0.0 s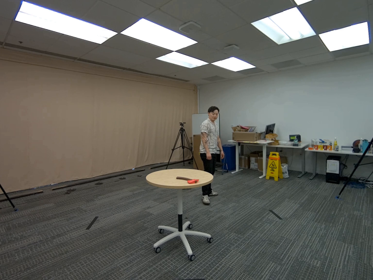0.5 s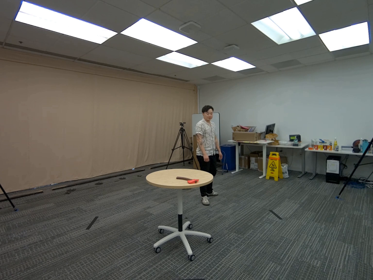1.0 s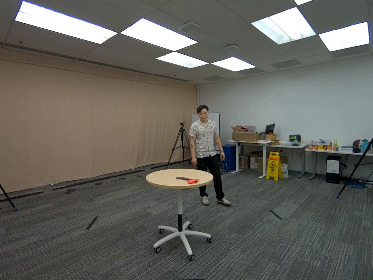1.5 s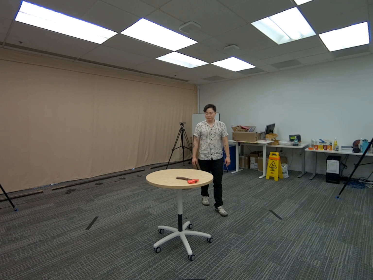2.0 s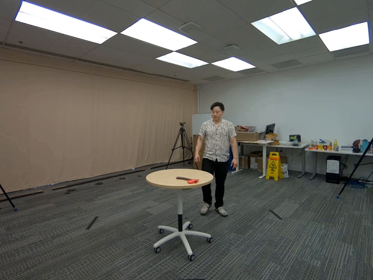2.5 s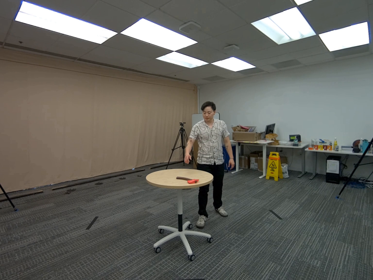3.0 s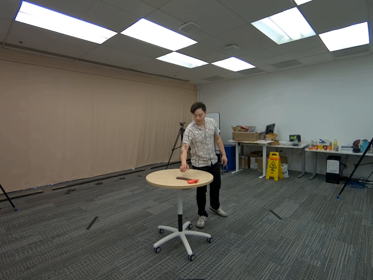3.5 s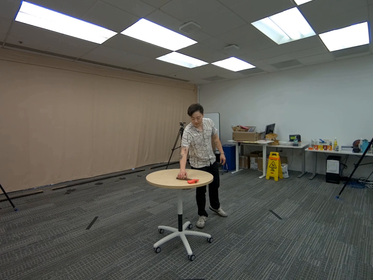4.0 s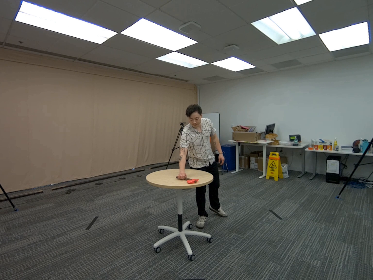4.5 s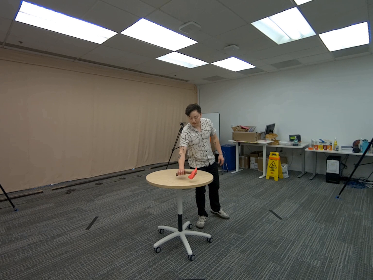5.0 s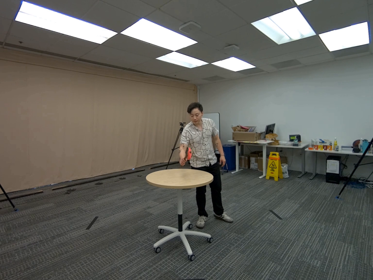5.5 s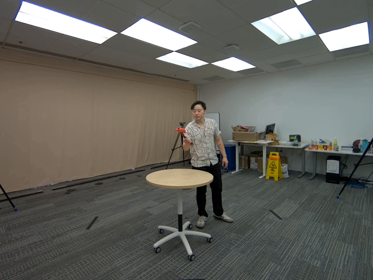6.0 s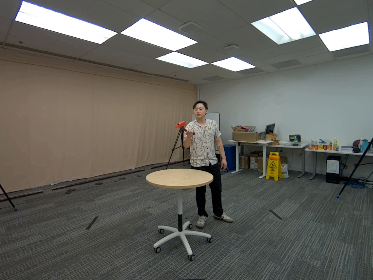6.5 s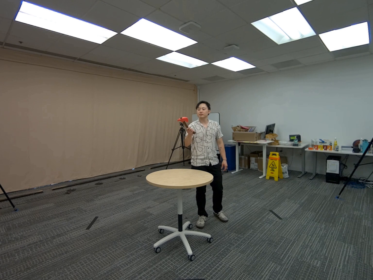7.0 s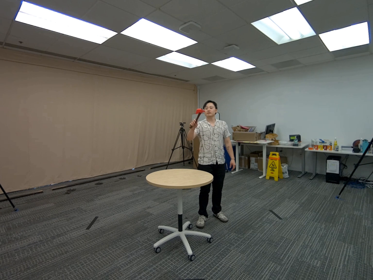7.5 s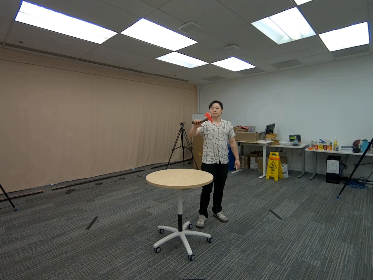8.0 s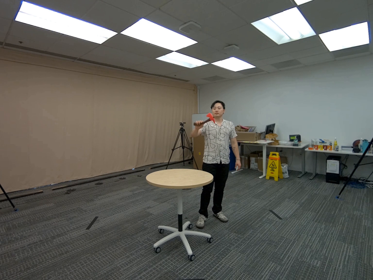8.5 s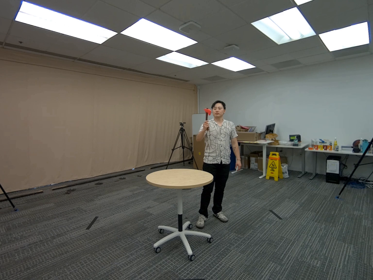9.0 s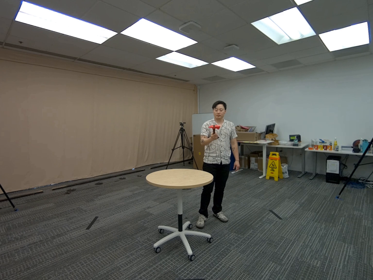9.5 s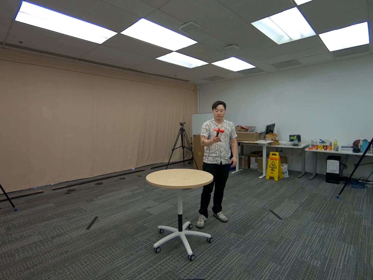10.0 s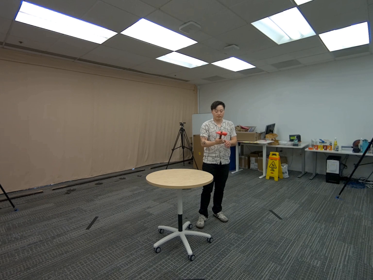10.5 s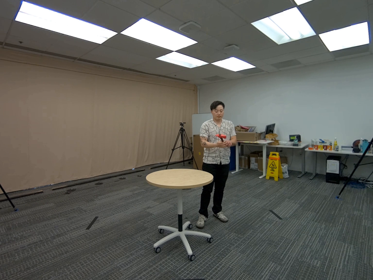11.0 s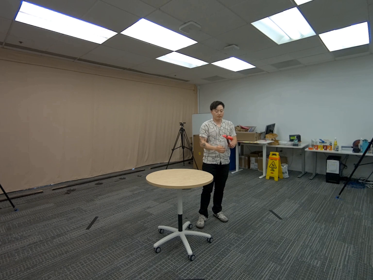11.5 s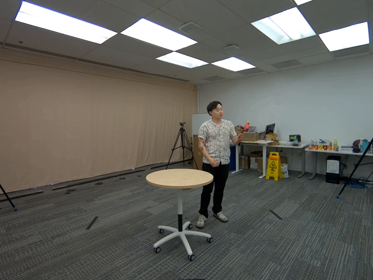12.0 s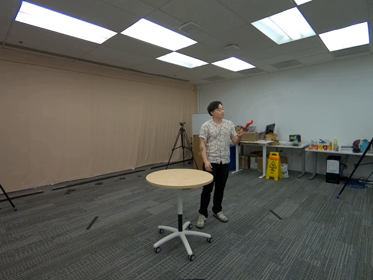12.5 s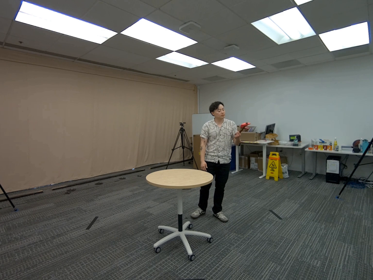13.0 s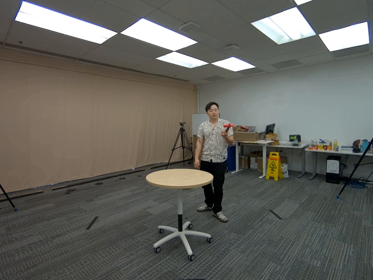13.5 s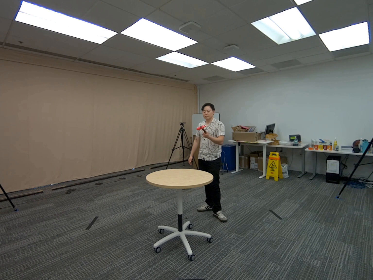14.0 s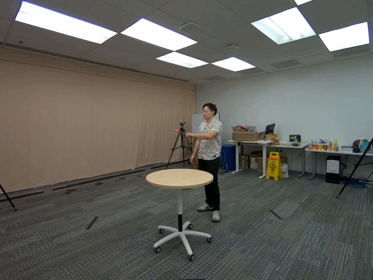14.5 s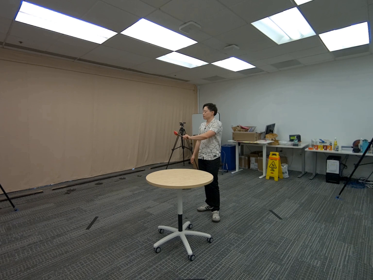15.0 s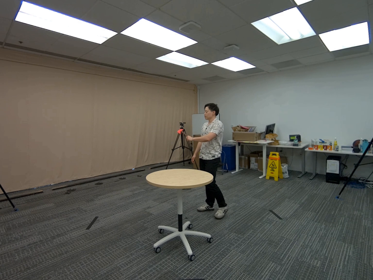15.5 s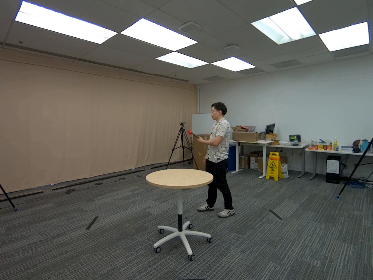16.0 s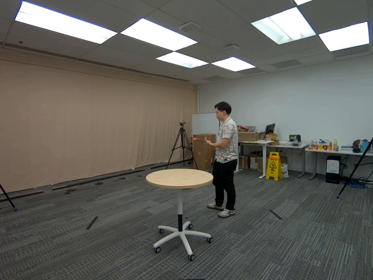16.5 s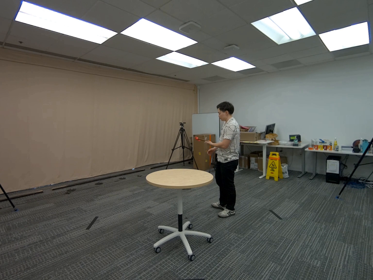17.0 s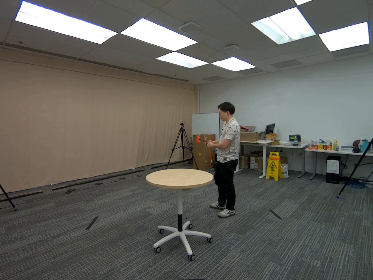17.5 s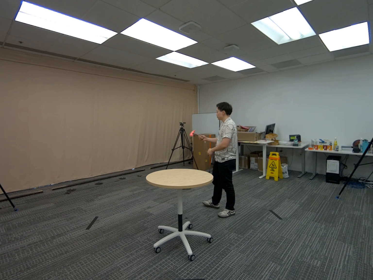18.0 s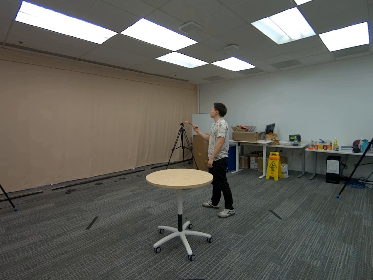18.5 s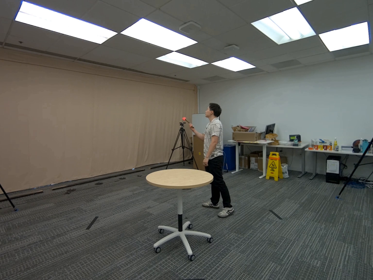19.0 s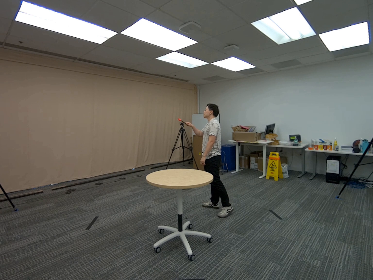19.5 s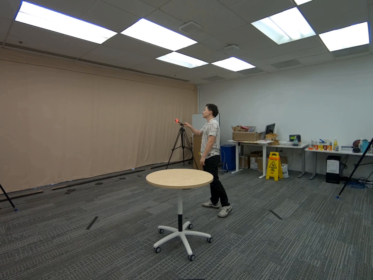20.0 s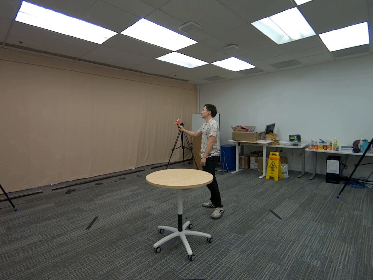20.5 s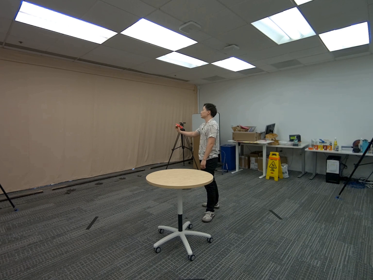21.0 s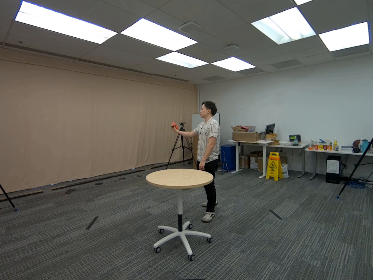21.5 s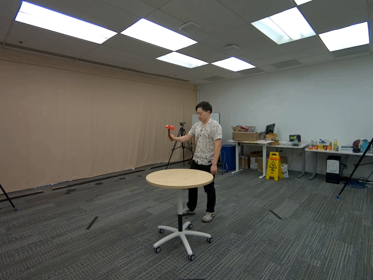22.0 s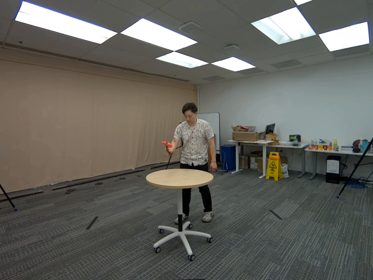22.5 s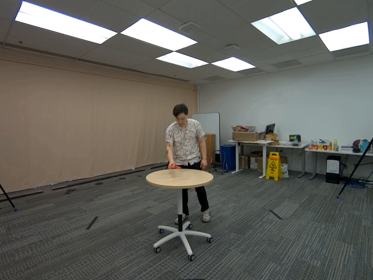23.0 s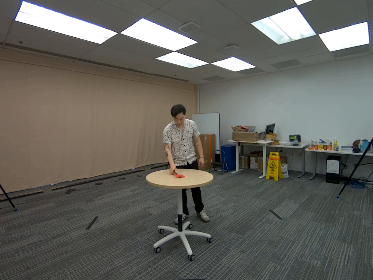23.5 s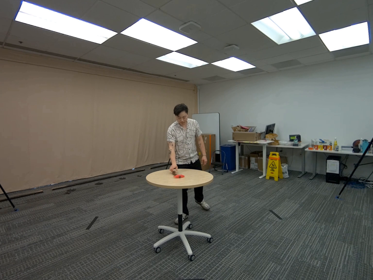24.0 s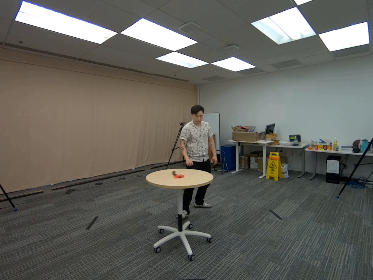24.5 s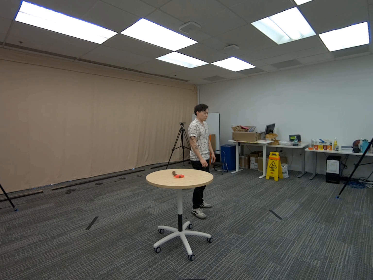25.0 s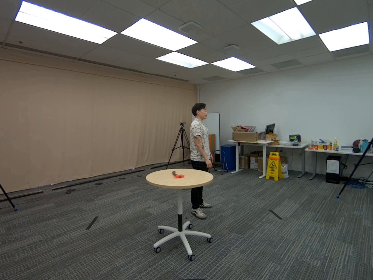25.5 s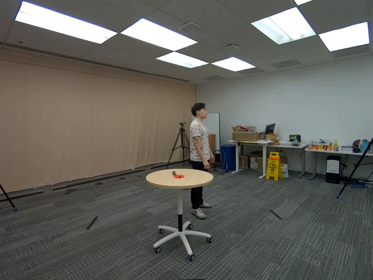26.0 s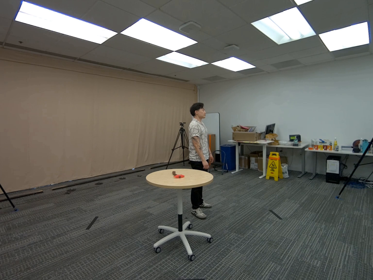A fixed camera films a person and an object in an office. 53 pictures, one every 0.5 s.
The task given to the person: Walk to the hatchet on the round table and pick it up with your right hand. Examine it while passing it from your right hand to your left hand and then back to your right hand. When you are finished, place the hatchet back on the round table.
